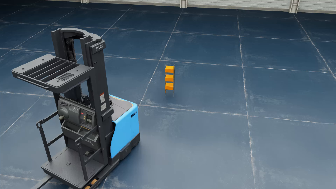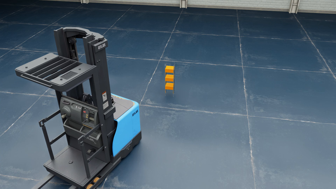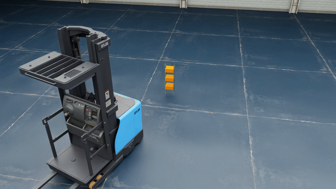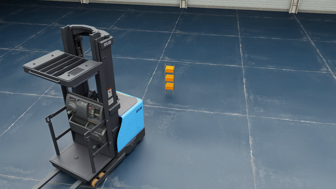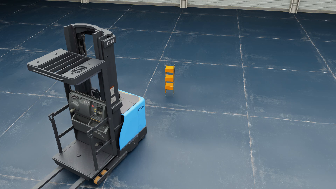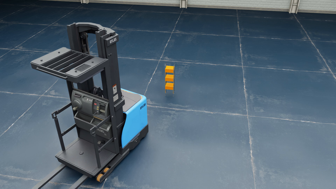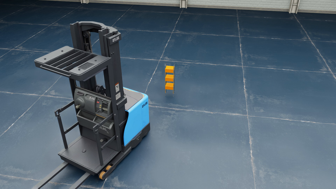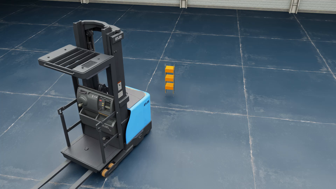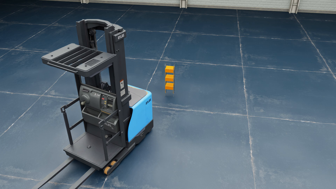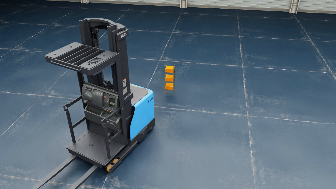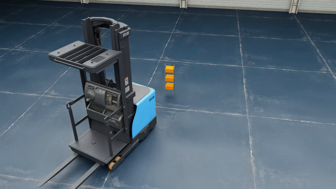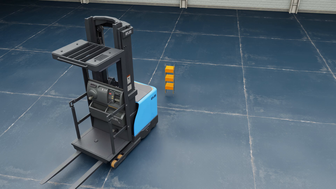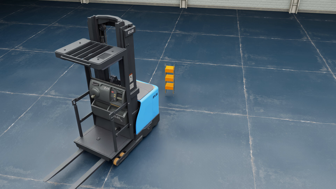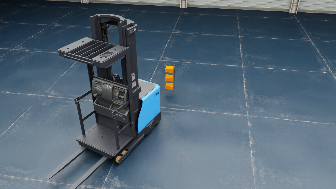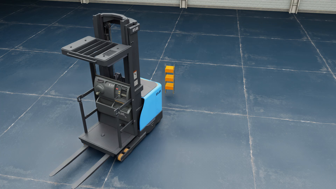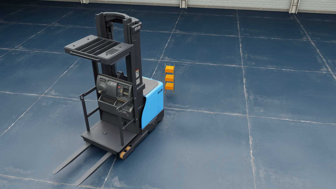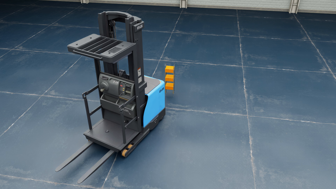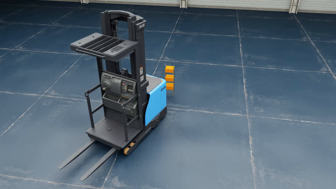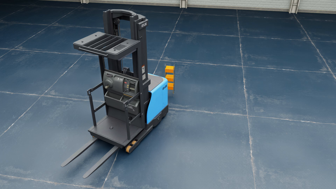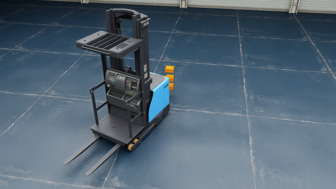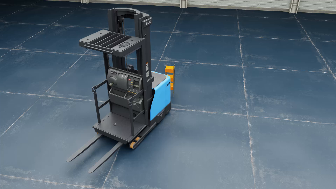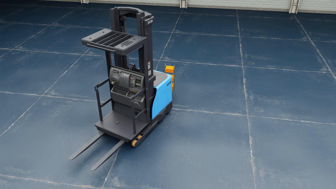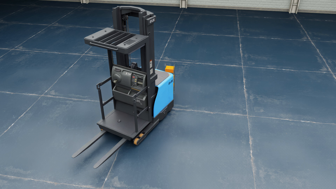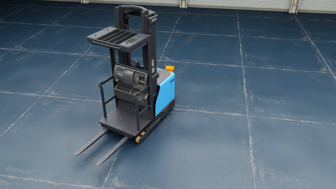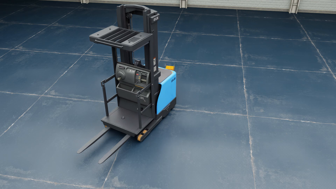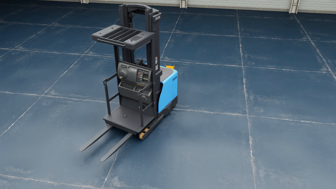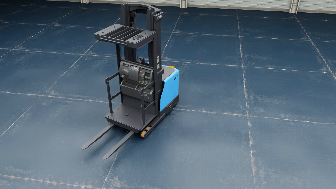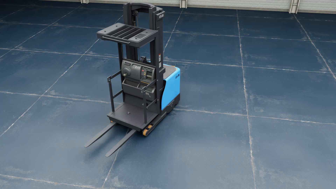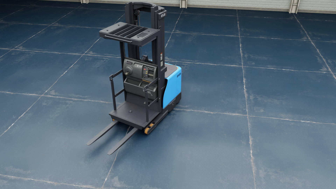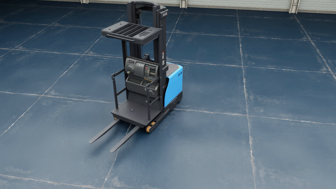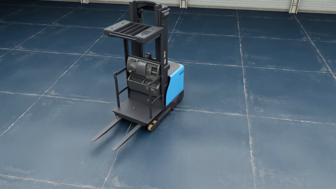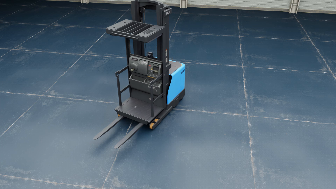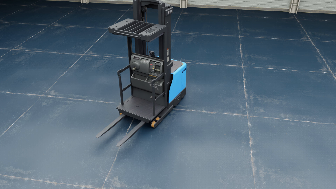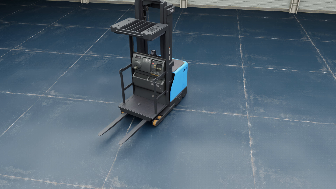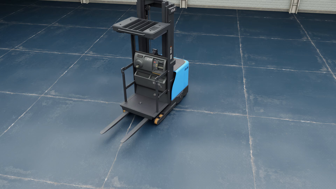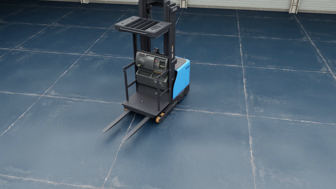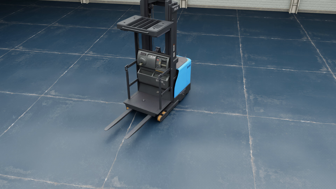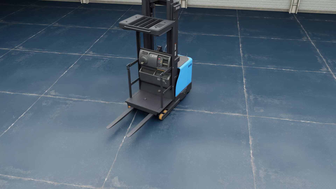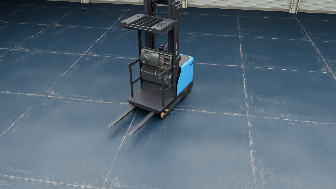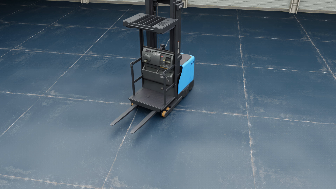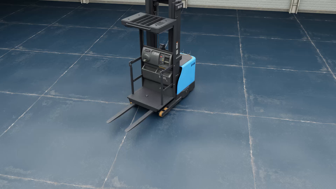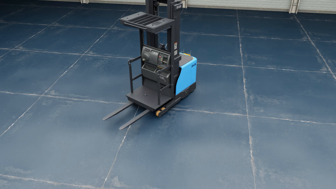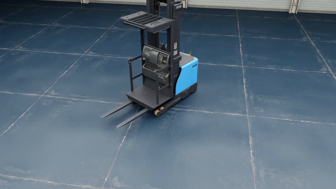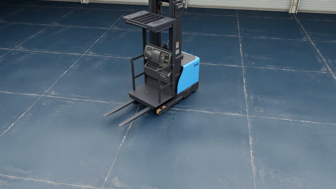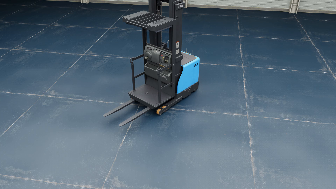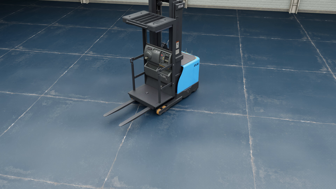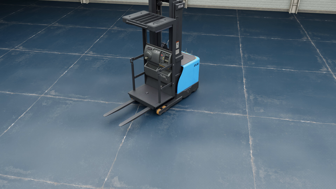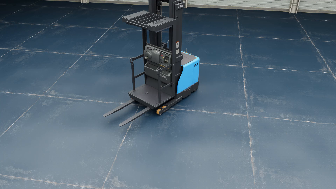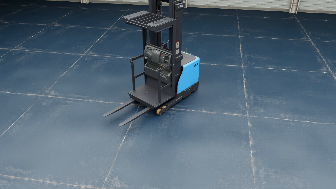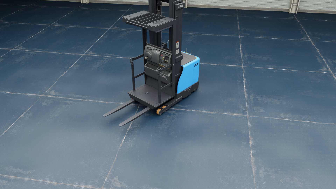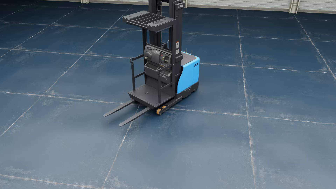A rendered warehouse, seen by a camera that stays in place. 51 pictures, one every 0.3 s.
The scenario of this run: A forklift runs into an object in its way.
